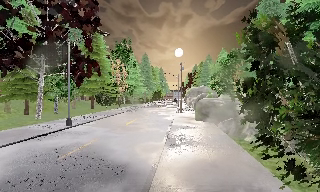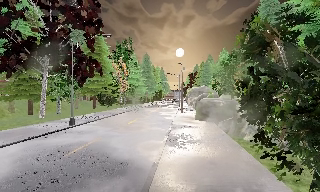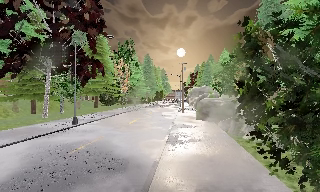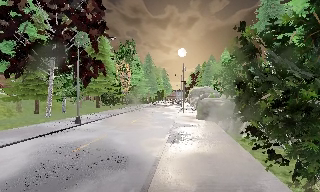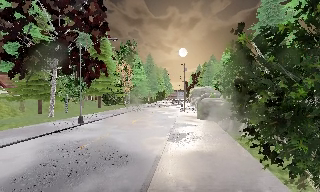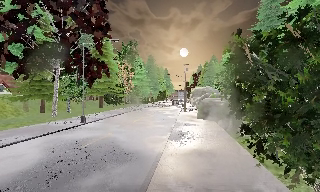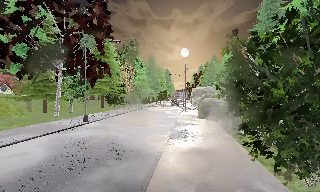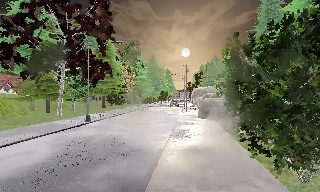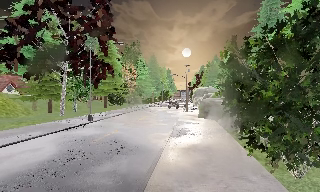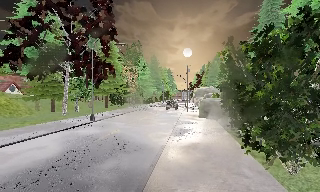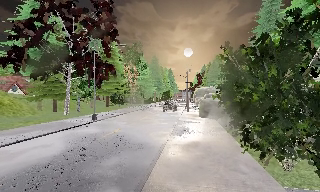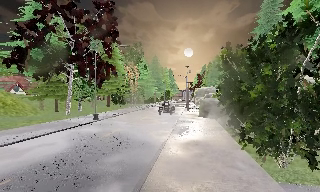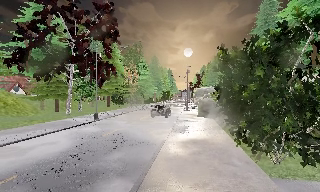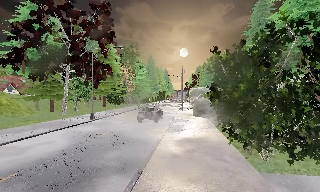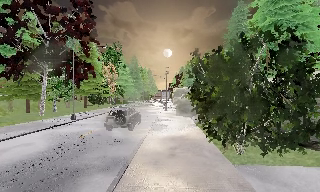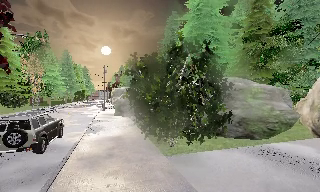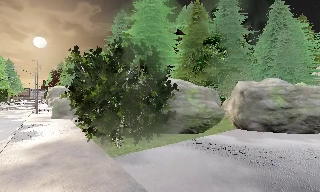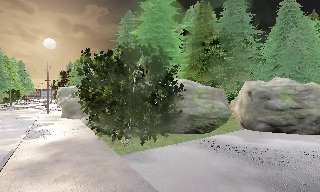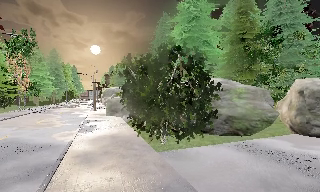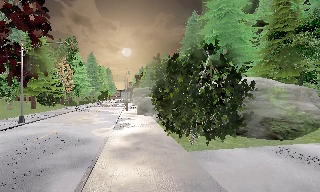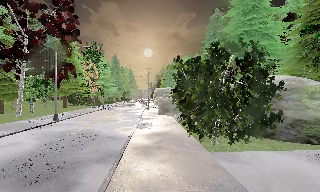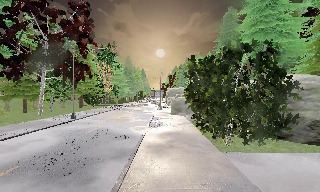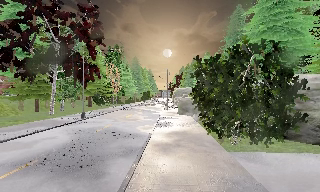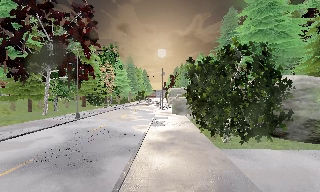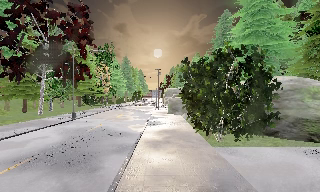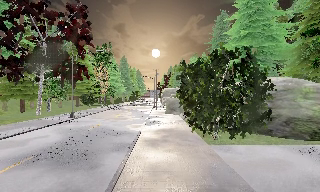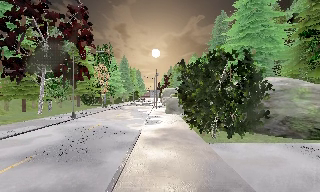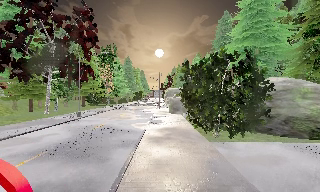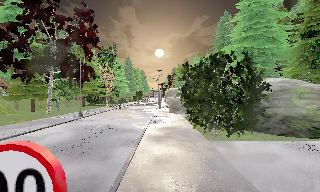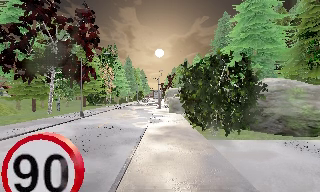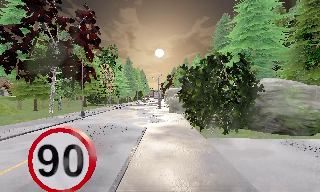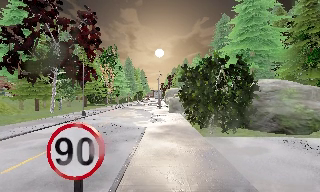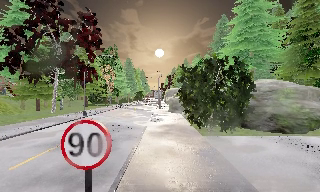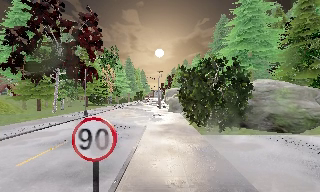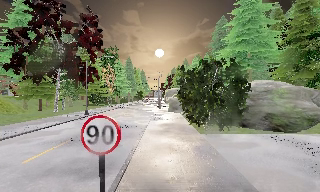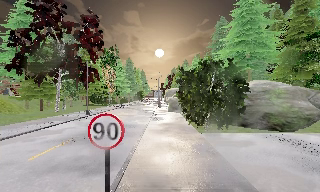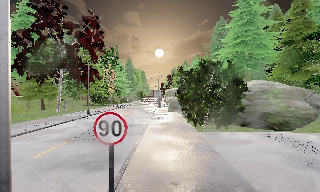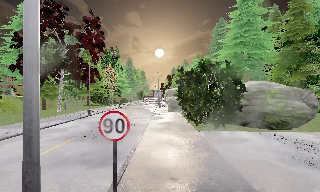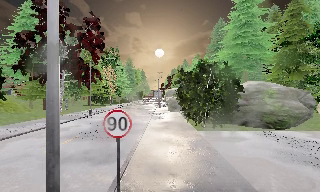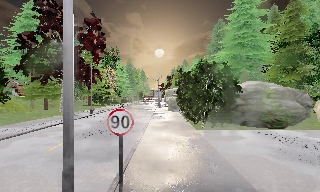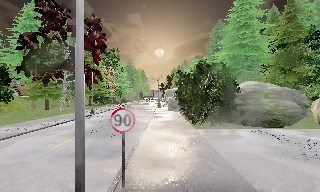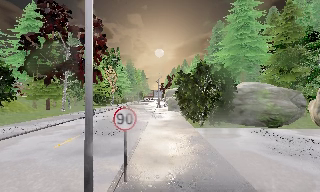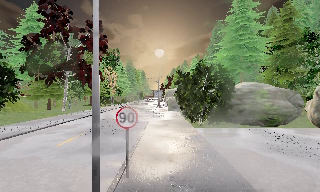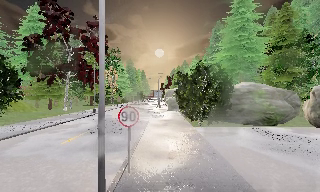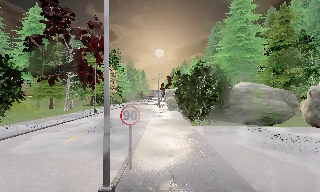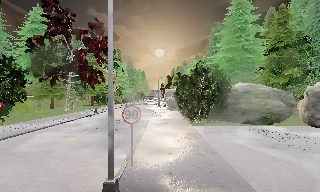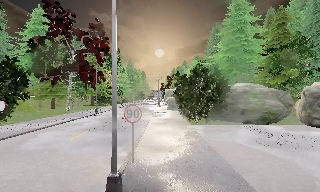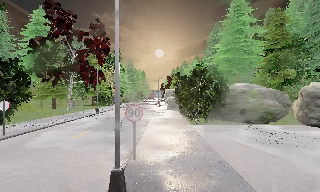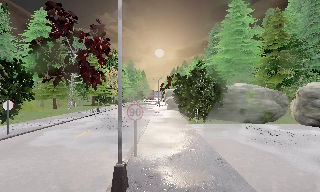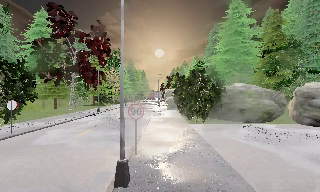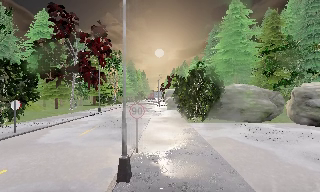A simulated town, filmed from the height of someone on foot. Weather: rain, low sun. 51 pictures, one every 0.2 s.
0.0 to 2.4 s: The camera travels backward, about 3.5 m, so what stands in front gets smaller.
2.4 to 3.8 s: The camera swings to its right by about 20 degrees, and the scene slides to the left. It travels backward, about 1.5 m, so what stands in front gets smaller.
3.8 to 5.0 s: The scene slides to the right, as the camera pans about 10 degrees to its left. It travels backward, about 1.5 m, so what stands in front gets smaller.
5.0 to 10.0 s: The camera travels backward, about 7 m, so what stands in front gets smaller.
The film runs backward here.
